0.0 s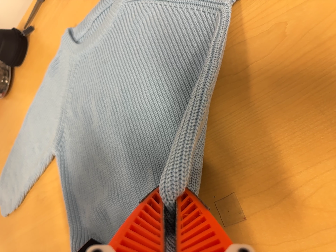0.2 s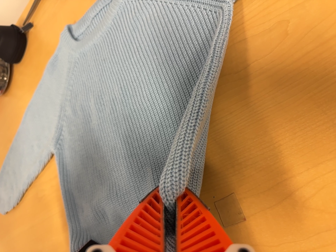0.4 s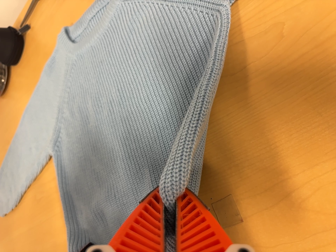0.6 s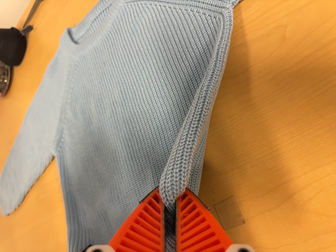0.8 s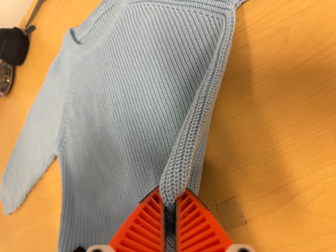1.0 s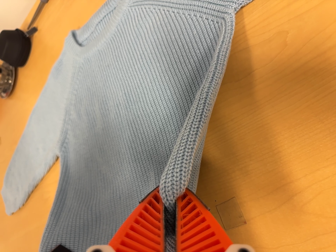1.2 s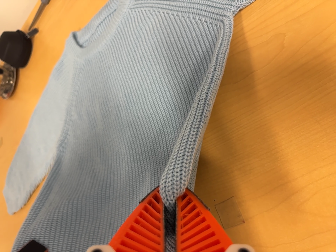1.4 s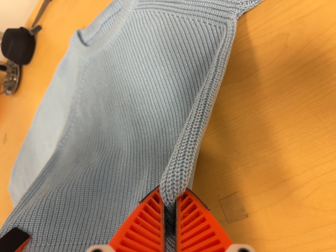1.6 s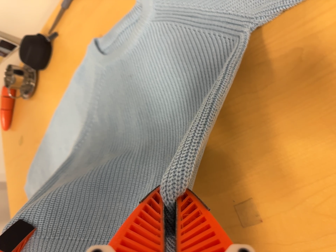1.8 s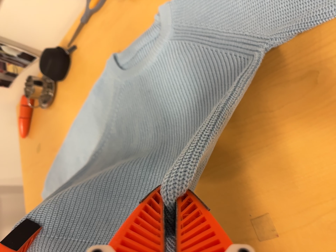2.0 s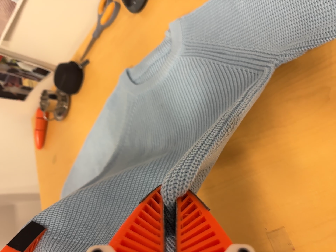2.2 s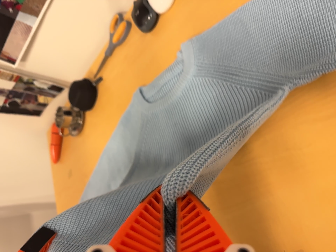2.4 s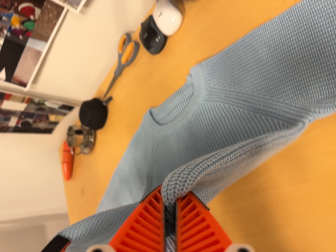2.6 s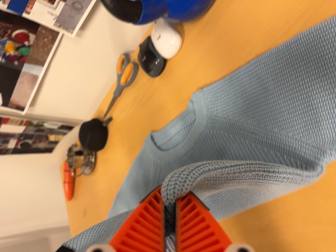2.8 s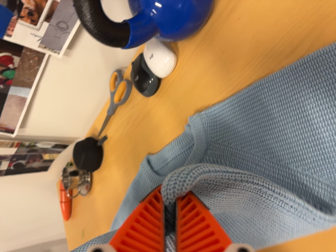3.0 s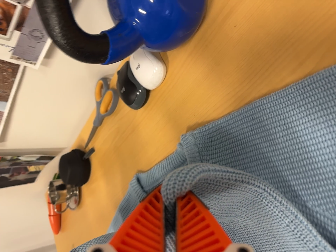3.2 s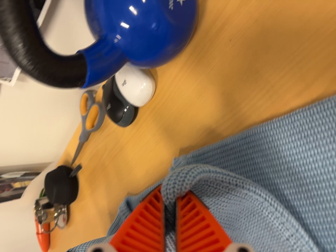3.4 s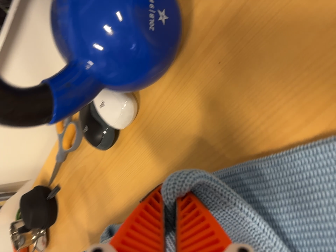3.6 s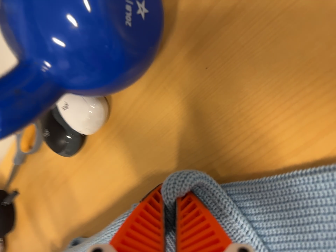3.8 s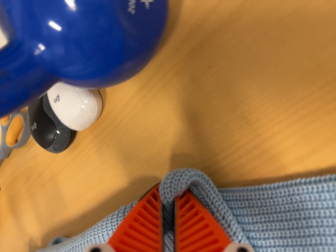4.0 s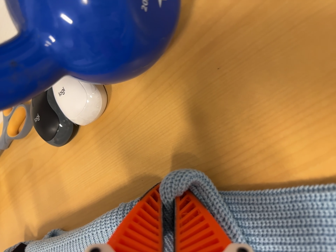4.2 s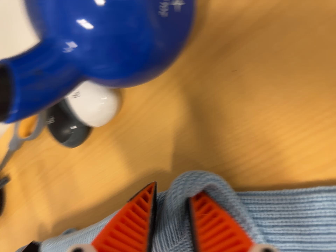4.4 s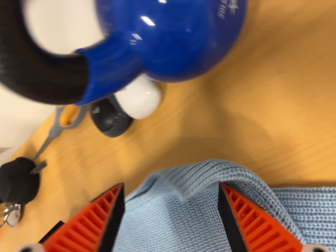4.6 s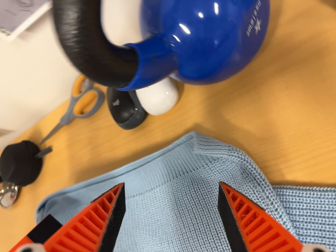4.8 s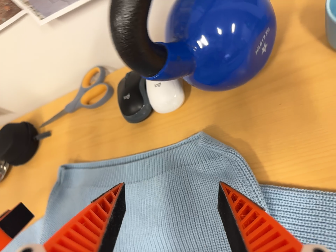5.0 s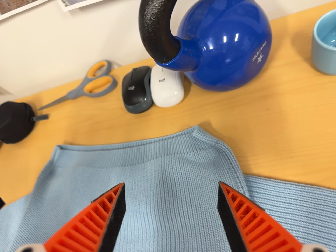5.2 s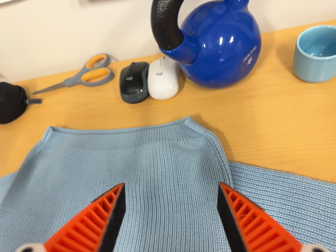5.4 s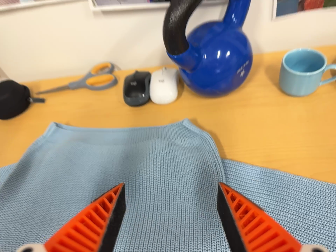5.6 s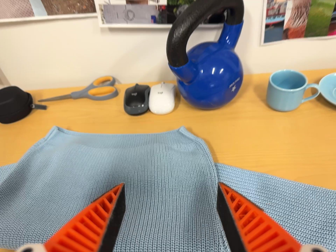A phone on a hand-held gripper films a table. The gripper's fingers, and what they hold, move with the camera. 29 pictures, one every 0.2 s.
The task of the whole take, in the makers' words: fold up.
0.0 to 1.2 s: The camera shifts only a little, or ends up much as it began.
1.2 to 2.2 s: The camera travels toward the top of its view, backward and to its left, about 10 cm, so close, fixed things drift downward.
2.2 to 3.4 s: The camera travels toward the top of its view and forward, about 28 cm, so close, fixed things drift downward. It rolls about its line of sight by about 10 degrees, and the scene rotates counterclockwise.
3.4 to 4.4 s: The camera travels to its left, about 6 cm. It rolls about its line of sight by about 10 degrees, and the scene rotates clockwise.
4.4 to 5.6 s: The camera pans to its right by about 20 degrees. It travels toward the bottom of its view, backward and to its left, about 30 cm. Its aim tips toward the top of its view by about 25 degrees. It rolls about its line of sight by about 35 degrees, and the scene rotates clockwise.
The film runs forward here.
